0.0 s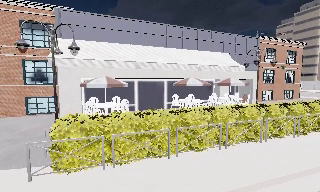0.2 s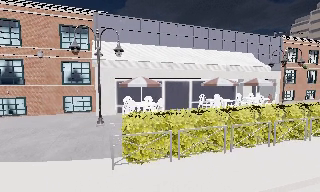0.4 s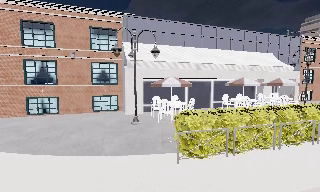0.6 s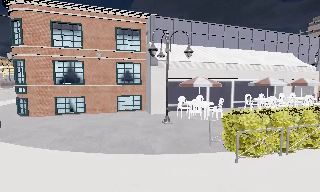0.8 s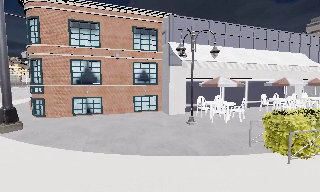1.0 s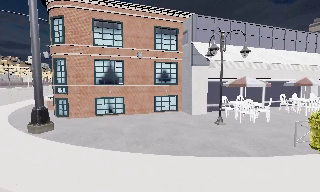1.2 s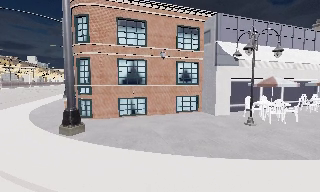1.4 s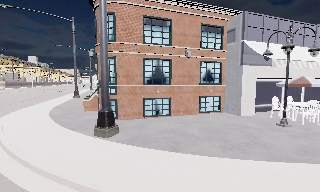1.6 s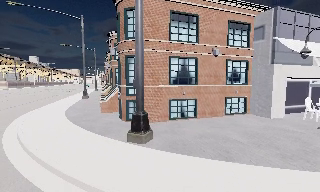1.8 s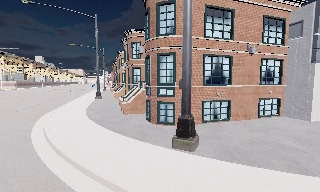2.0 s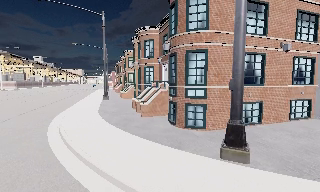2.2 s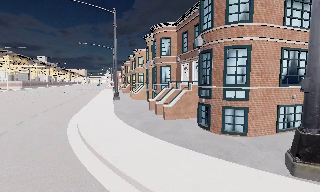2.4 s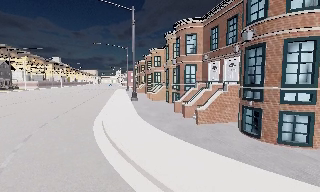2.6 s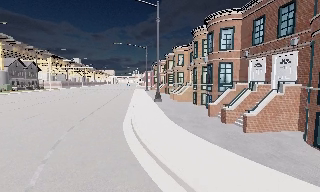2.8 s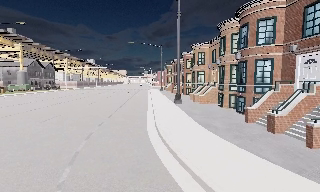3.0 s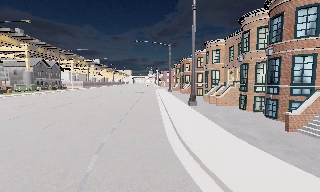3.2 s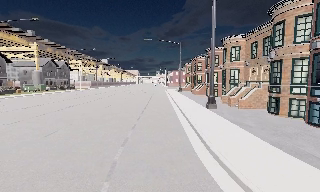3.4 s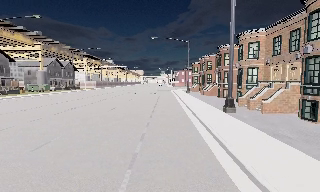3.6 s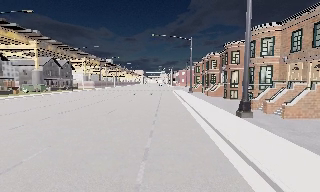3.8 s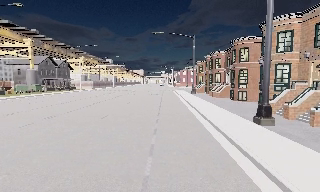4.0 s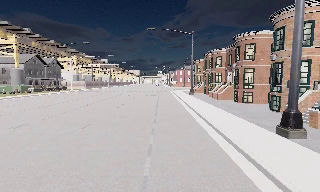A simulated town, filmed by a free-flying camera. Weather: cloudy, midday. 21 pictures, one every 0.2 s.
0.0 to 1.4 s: The camera travels to its left, about 11 m, so close, fixed things drift to the right.
1.4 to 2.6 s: The scene slides to the right, as the camera pans about 10 degrees to its left. It travels to its left and forward, about 9 m, so close, fixed things drift to the right.
2.6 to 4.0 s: The camera travels forward, about 11 m, so what stands in front looms larger.
The film runs forward here.
